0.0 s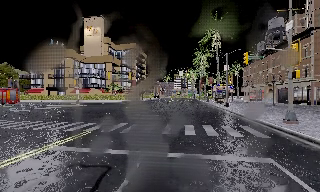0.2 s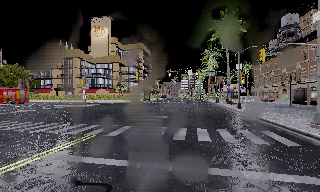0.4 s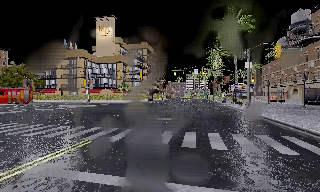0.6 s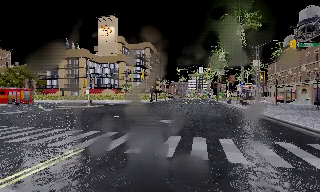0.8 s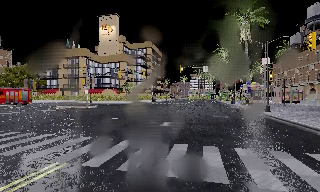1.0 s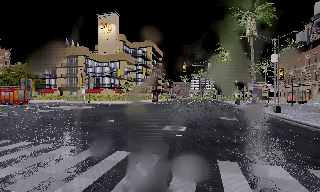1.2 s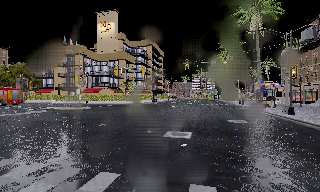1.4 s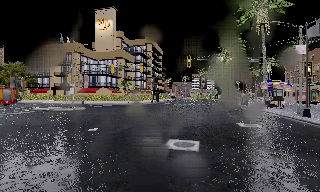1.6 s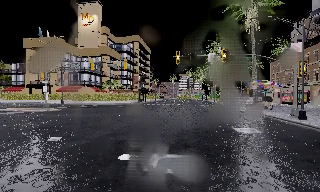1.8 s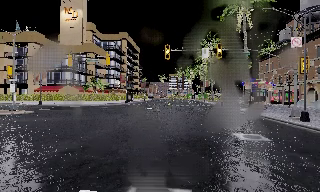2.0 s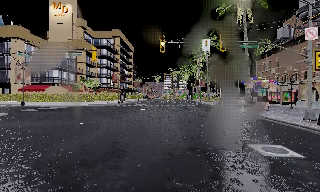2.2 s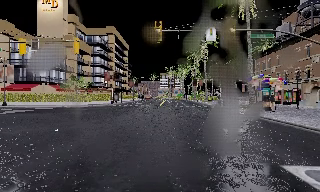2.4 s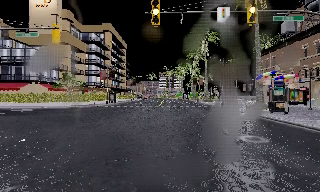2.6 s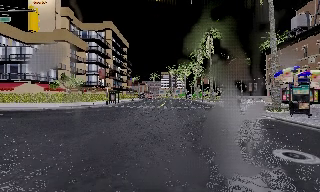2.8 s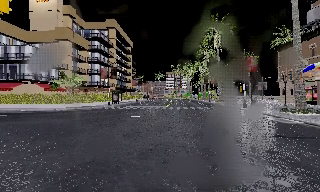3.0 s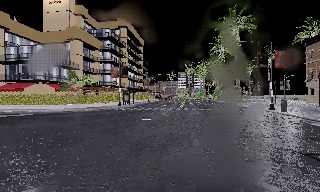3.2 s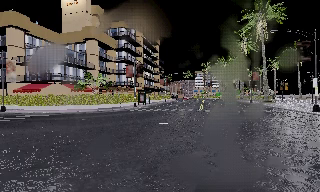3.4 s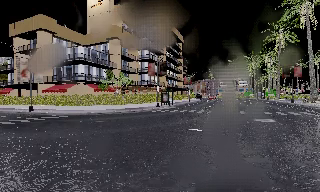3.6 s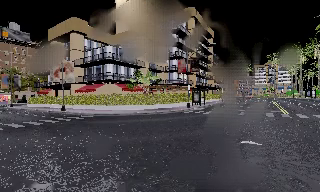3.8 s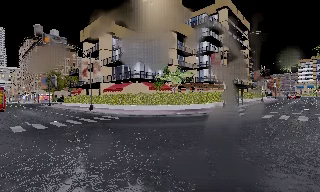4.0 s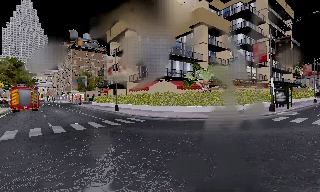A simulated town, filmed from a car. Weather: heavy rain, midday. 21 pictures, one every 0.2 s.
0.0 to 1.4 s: The camera travels forward, about 8 m, so what stands in front looms larger. It gains speed.
1.4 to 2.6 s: The camera swings to its right by about 10 degrees, and the scene slides to the left. It travels forward, about 11 m, so what stands in front looms larger.
2.6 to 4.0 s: The camera pans to its left, which is counterclockwise from overhead, by about 50 degrees. It travels forward, about 14 m.
The film runs forward here.
